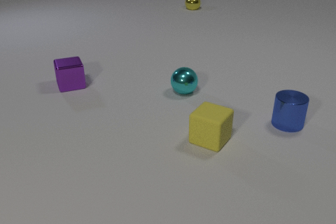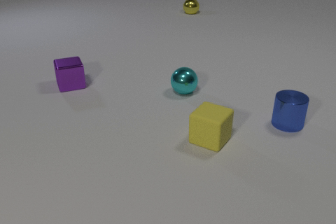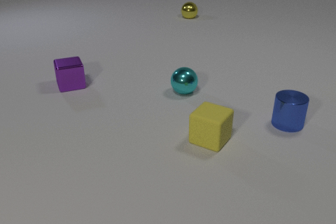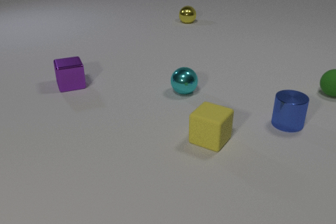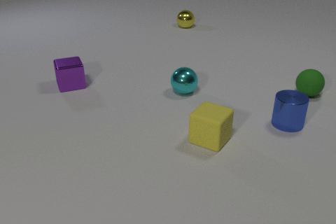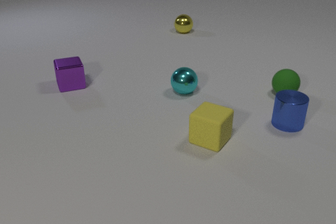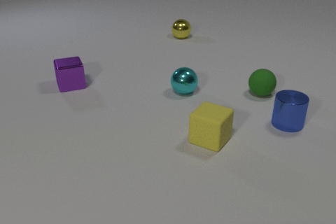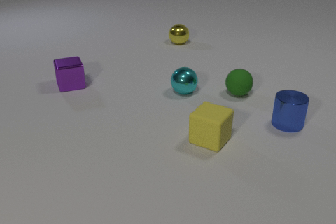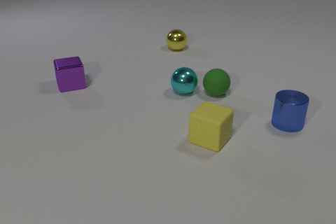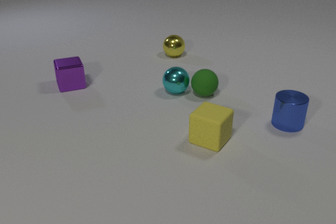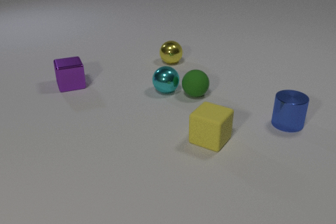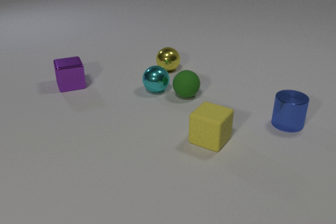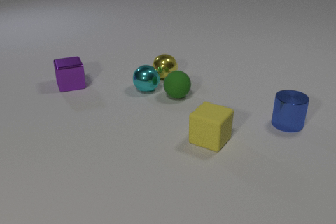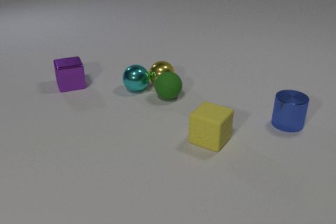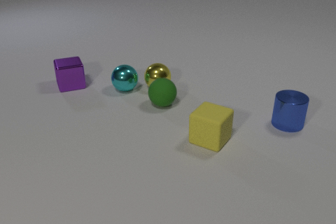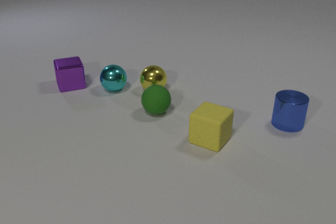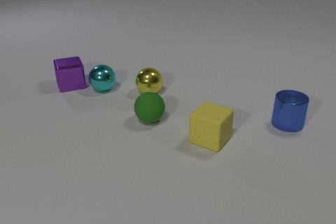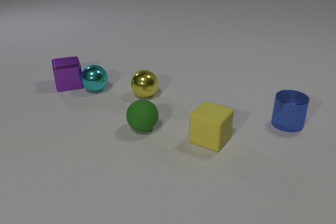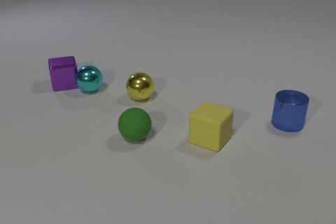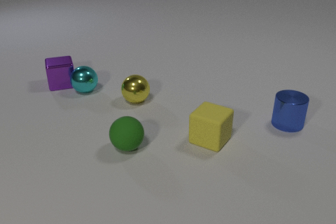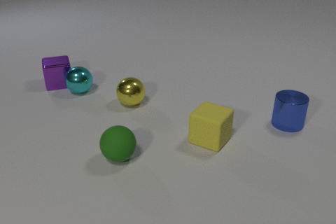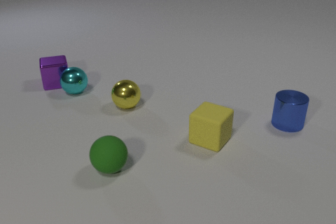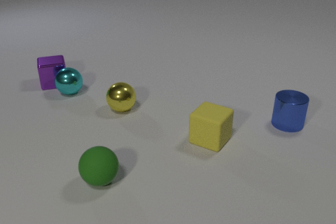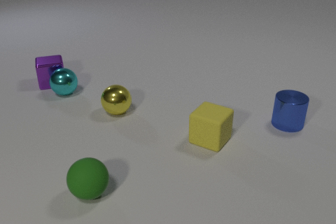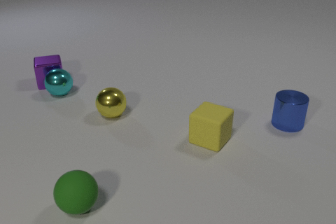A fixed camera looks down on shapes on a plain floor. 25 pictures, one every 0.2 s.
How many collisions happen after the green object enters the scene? 4.
What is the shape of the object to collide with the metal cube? sphere.
What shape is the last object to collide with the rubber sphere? sphere.
0.0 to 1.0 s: The green rubber sphere comes in at the right edge, rolls to the left. The yellow metal sphere rolls toward the camera.
1.0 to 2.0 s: The green rubber sphere rolls to the left. The cyan metal sphere rolls to the left. The yellow metal sphere rolls toward the camera. The green rubber sphere and the cyan metal sphere collide.
2.0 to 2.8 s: The green rubber sphere rolls to the left and toward the camera. The cyan metal sphere rolls to the left. The yellow metal sphere rolls toward the camera. The cyan metal sphere and the yellow metal sphere collide. The green rubber sphere and the yellow metal sphere collide.
2.8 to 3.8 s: The green rubber sphere rolls toward the camera and to the left. The cyan metal sphere rolls to the left. The purple metal cube slides to the left. The yellow metal sphere rolls toward the camera and to the left. The cyan metal sphere and the purple metal cube collide.
3.8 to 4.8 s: The green rubber sphere rolls toward the camera and to the left. The cyan metal sphere rolls to the left. The purple metal cube slides to the left and away from the camera. The yellow metal sphere rolls toward the camera and to the left.
